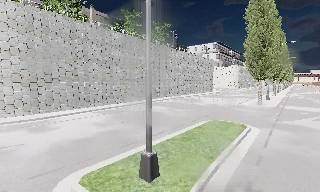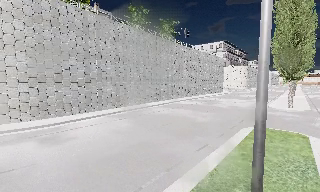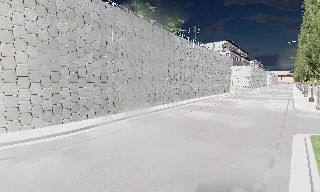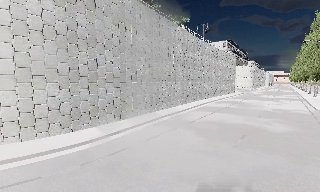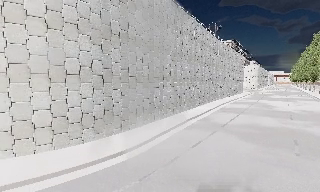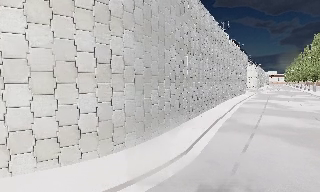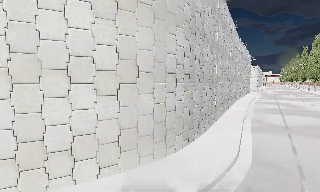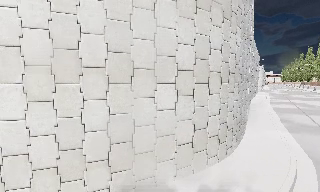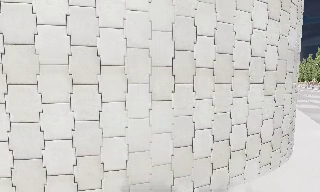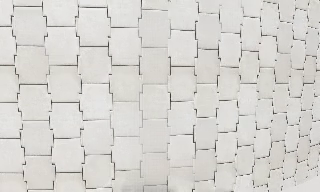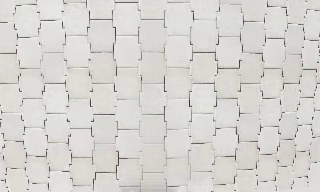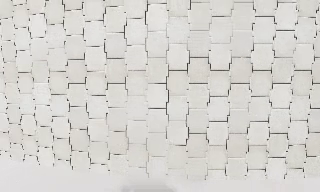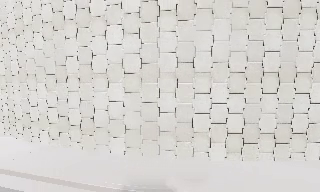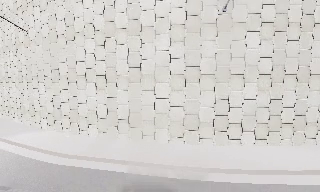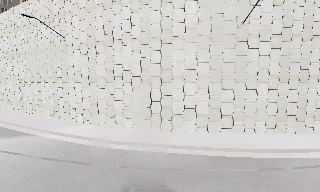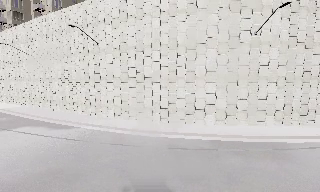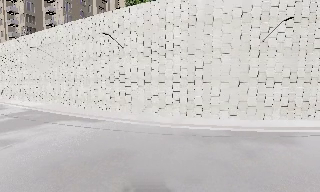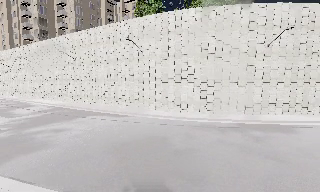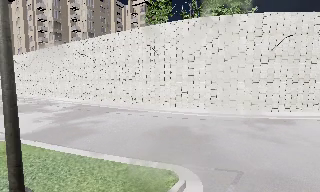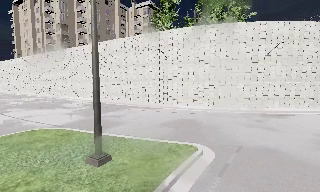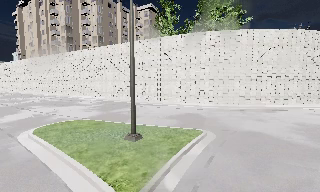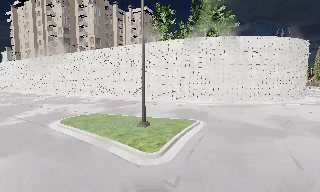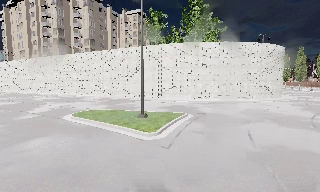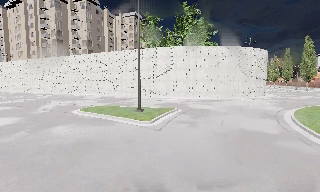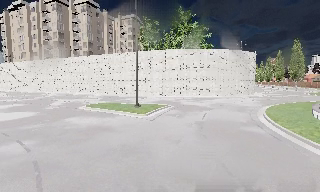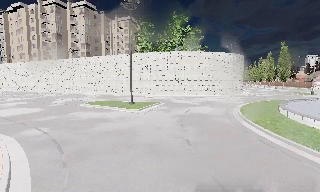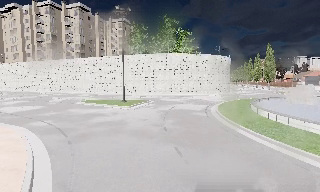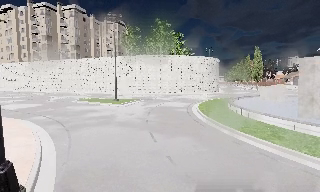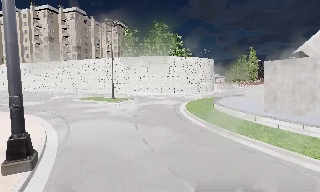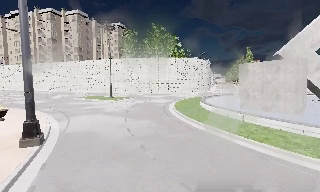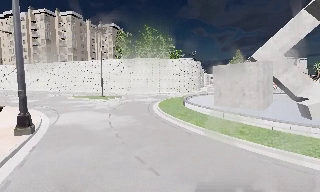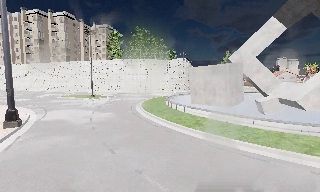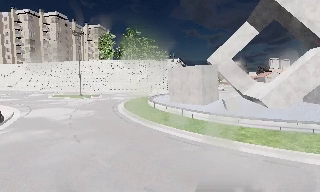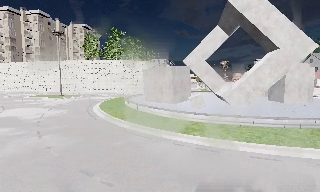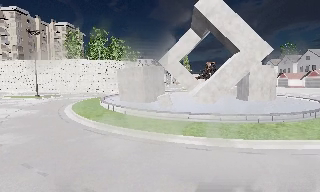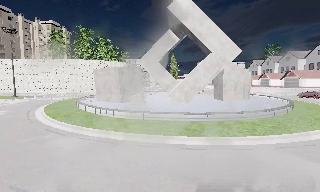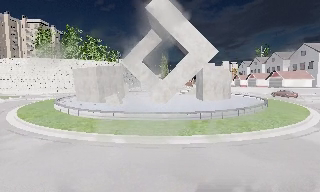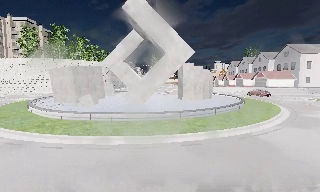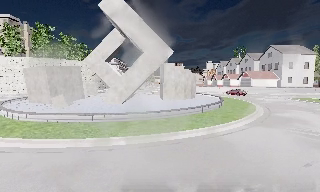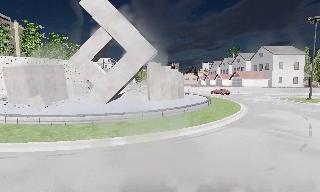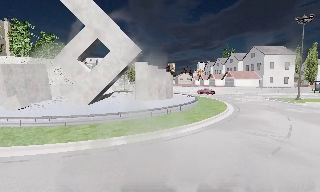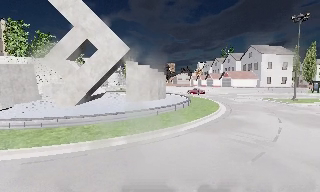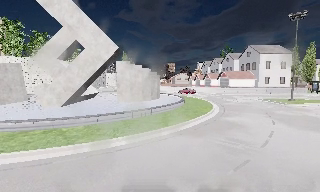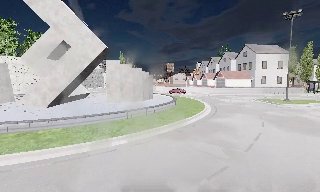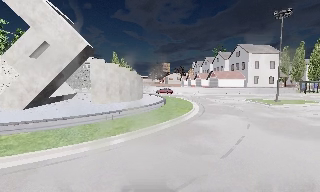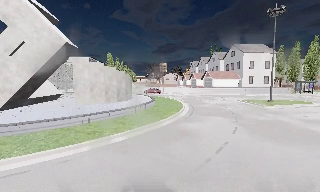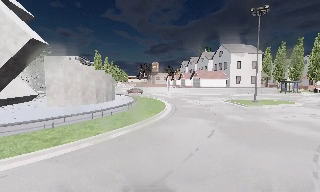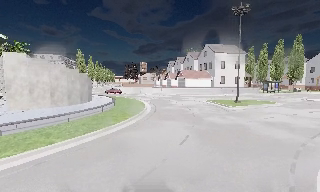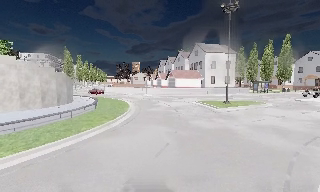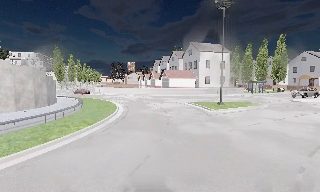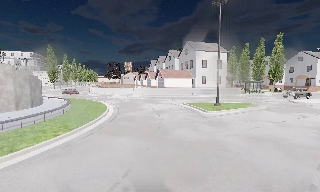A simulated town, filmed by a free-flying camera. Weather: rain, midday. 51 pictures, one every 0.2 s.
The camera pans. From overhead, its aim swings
clockwise.
0.0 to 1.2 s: The camera travels to its left and forward, about 14 m, so close, fixed things drift to the right.
1.2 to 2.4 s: The camera travels to its left, about 13 m, so close, fixed things drift to the right.
2.4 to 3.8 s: The camera travels backward and to its left, about 15 m, so what stands in front gets smaller.
3.8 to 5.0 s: The camera travels backward, about 14 m, so what stands in front gets smaller.
5.0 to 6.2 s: The camera travels backward and to its right, about 13 m, so what stands in front gets smaller.
6.2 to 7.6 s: The camera pans to its right, which is clockwise from overhead, by about 20 degrees. It travels to its right, about 13 m, so close, fixed things drift to the left.
7.6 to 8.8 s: The camera travels to its right and forward, about 7 m, so close, fixed things drift to the left.
8.8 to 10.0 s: The camera swings to its right by about 10 degrees, and the scene slides to the left. It travels forward and to its right, about 8 m, so what stands in front looms larger.
The film runs forward here.
